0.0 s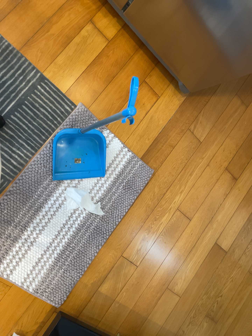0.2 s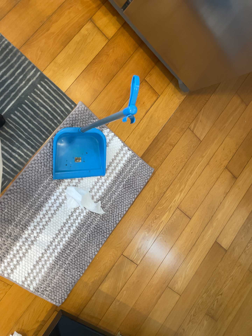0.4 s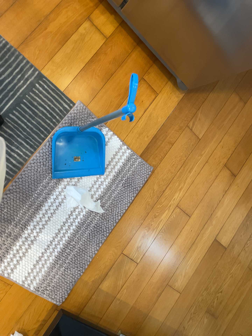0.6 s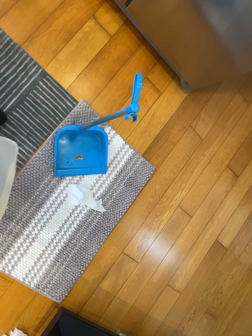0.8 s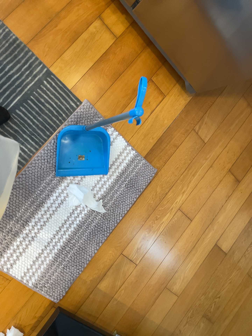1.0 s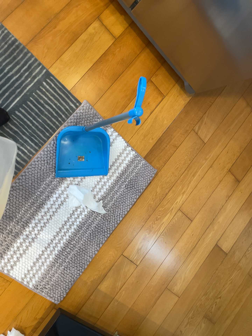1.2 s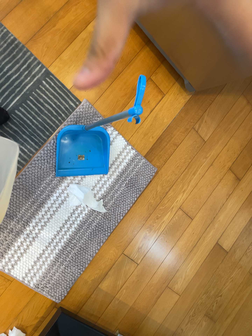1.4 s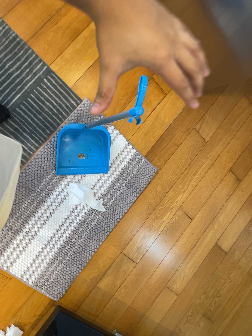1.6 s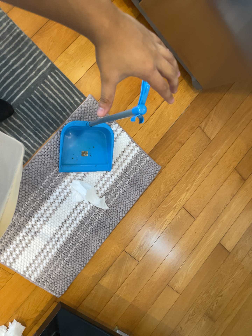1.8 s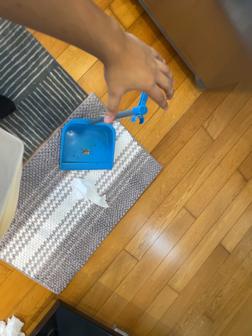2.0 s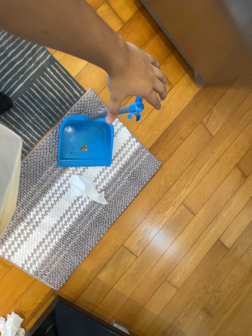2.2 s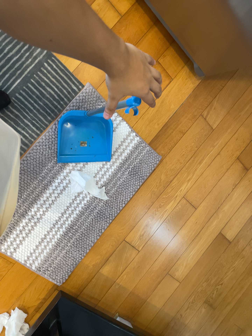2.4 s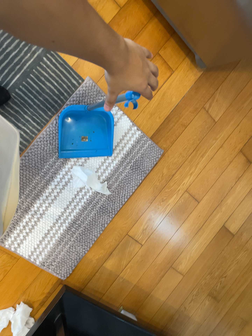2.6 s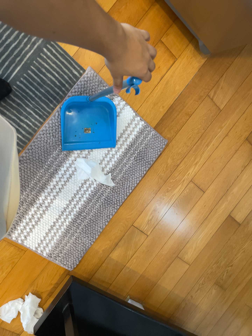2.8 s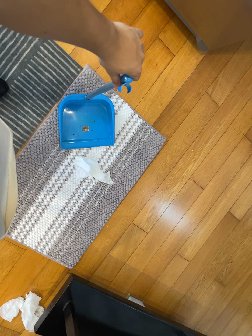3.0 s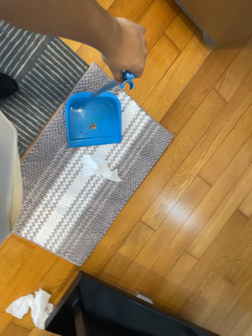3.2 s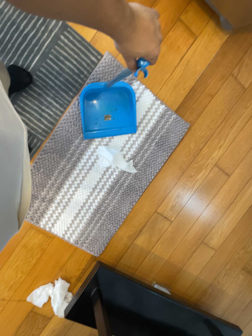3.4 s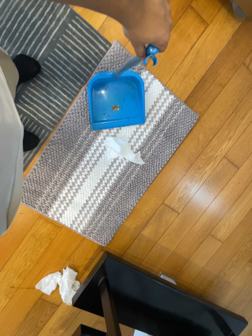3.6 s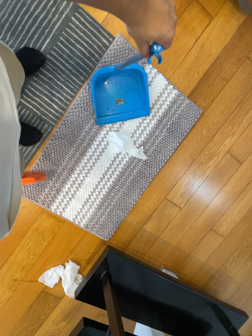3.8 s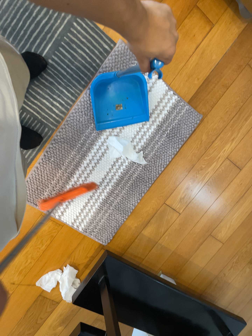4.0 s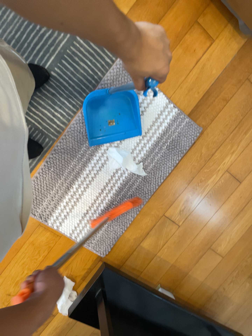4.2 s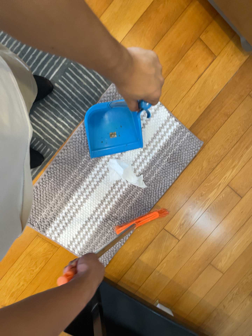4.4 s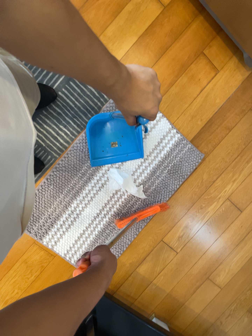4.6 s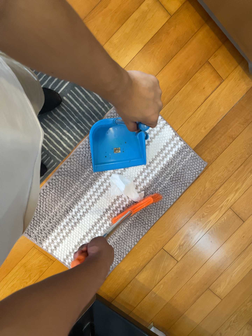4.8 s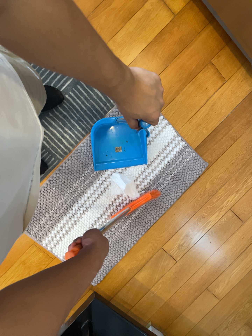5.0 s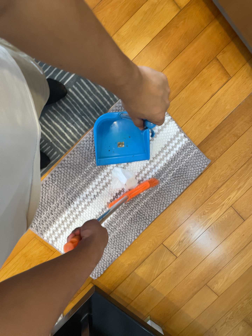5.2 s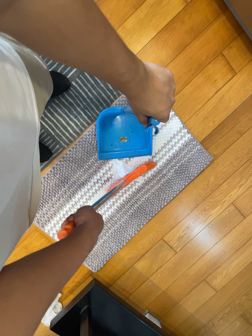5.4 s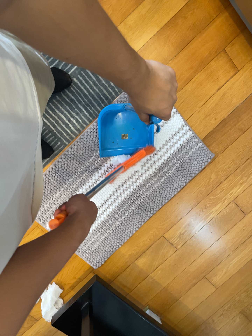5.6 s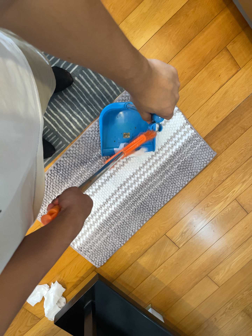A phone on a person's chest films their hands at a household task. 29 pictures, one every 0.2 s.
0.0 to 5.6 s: The camera swings to its left by about 15 degrees, and the scene slides to the right. It travels forward and toward the top of its view, about 9 cm, so what stands in front looms larger. Its aim tips toward the bottom of its view by about 10 degrees. It rolls about its line of sight by about 10 degrees, and the scene rotates clockwise.
The film runs forward here.
